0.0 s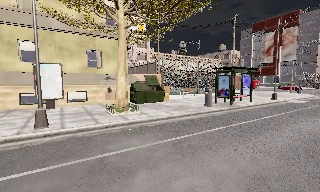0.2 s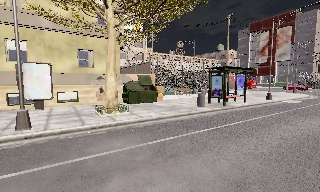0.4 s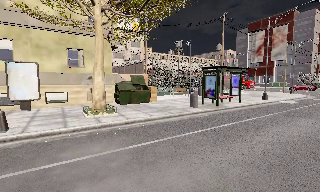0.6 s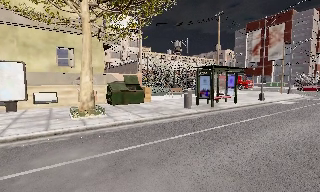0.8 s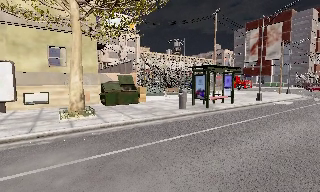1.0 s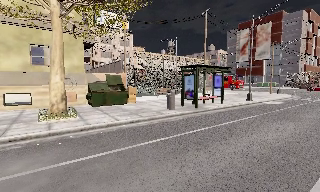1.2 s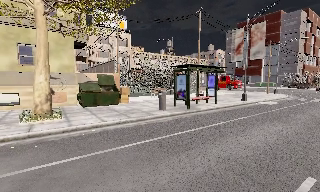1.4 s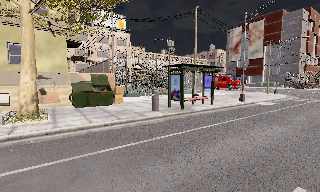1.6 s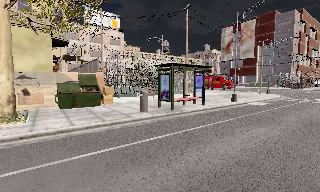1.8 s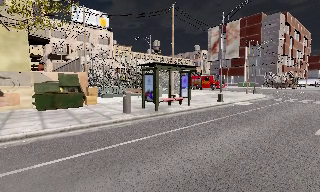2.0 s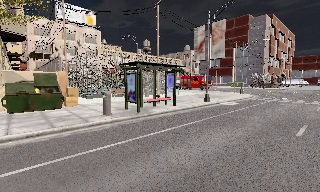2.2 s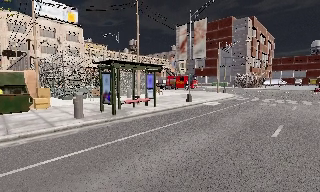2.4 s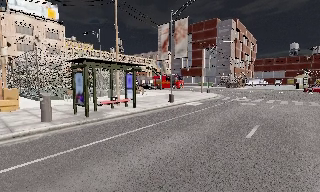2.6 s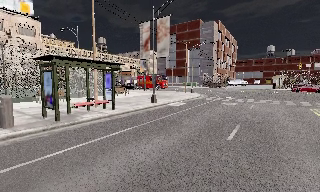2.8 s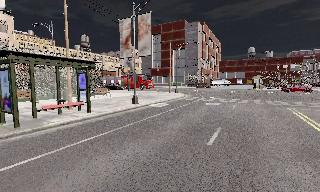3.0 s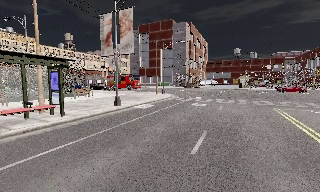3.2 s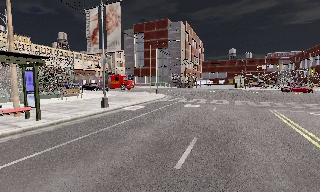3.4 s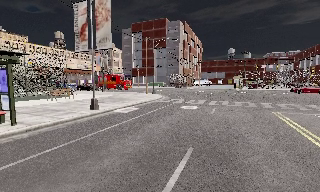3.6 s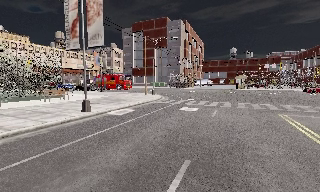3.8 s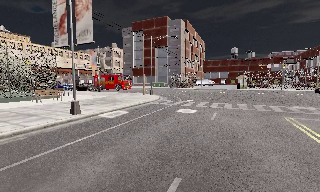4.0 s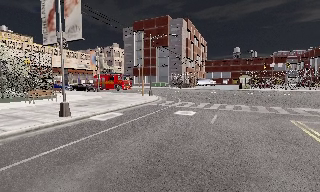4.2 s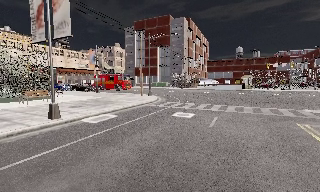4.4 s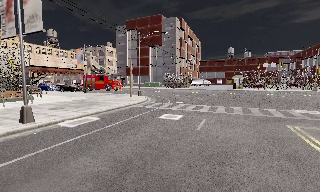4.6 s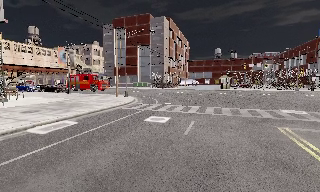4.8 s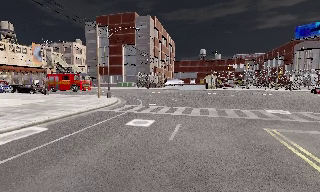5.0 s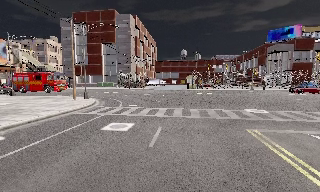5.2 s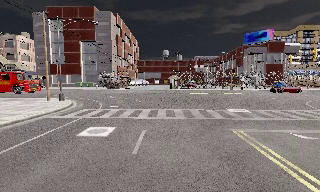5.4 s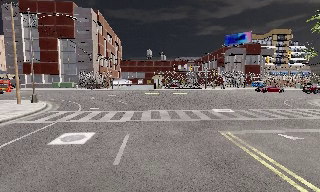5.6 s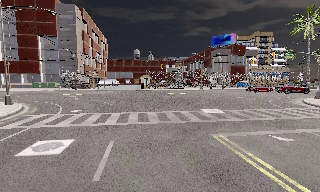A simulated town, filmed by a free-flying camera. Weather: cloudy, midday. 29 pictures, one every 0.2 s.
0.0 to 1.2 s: The camera travels to its right and forward, about 3 m, so close, fixed things drift to the left.
1.2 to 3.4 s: The camera pans to its right, which is clockwise from overhead, by about 30 degrees. It travels forward and to its right, about 7 m.
3.4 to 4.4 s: The camera travels forward and to its right, about 3.5 m, so what stands in front looms larger.
4.4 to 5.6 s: The camera pans to its right, which is clockwise from overhead, by about 30 degrees. It travels forward, about 3 m.
The film runs backward here.
